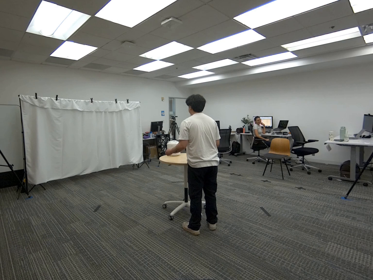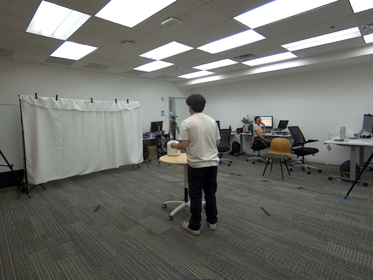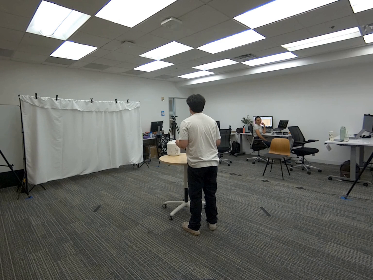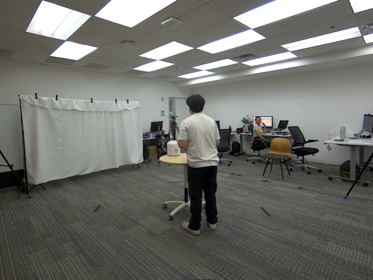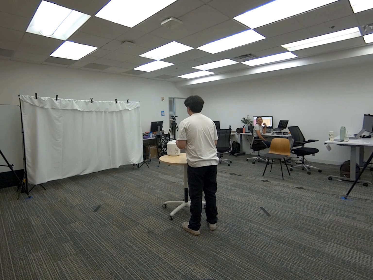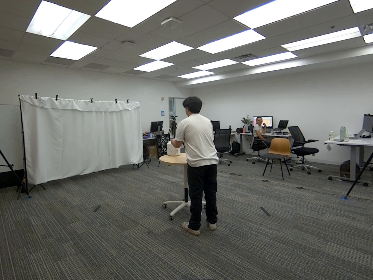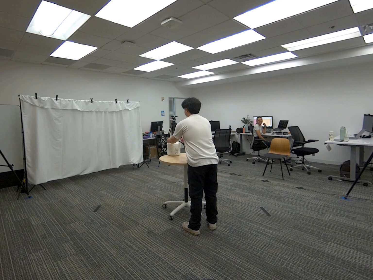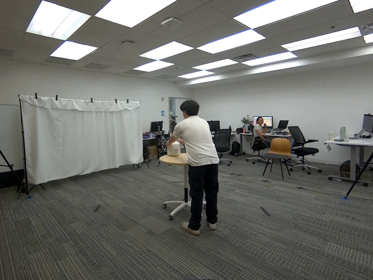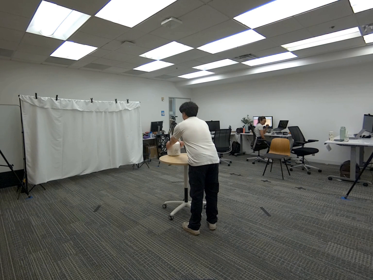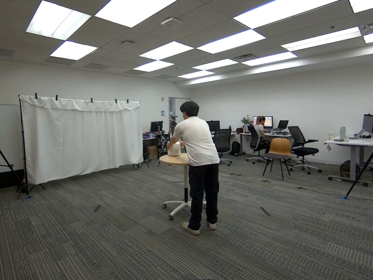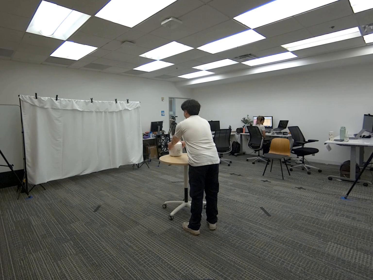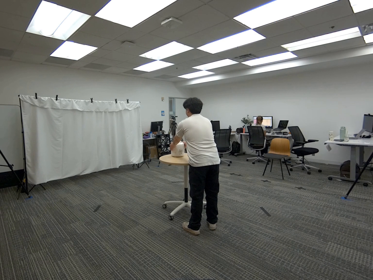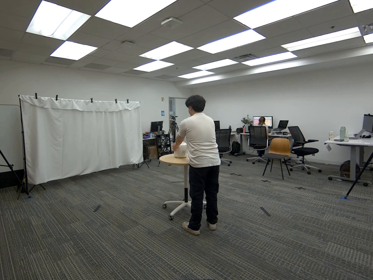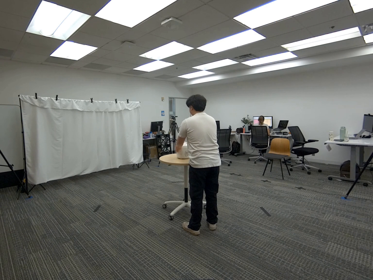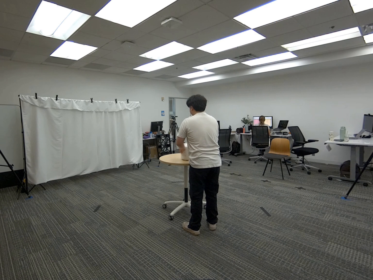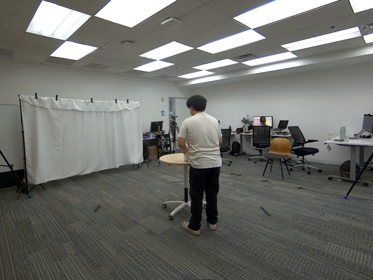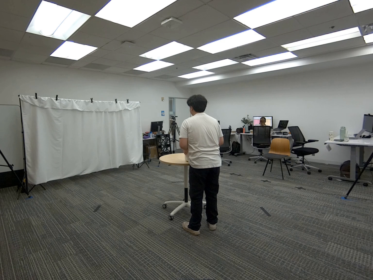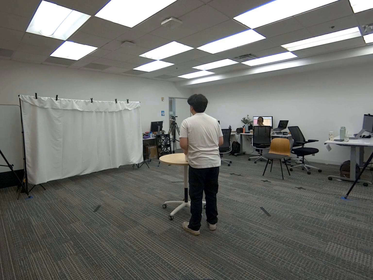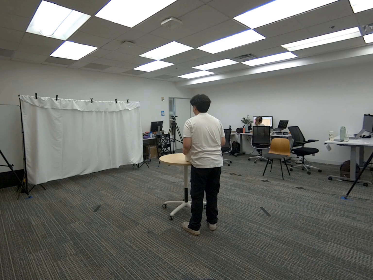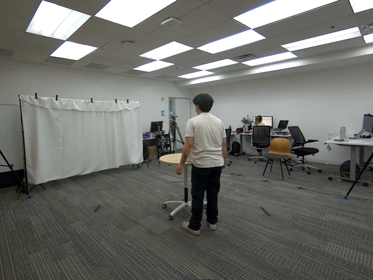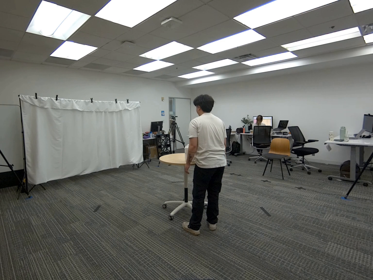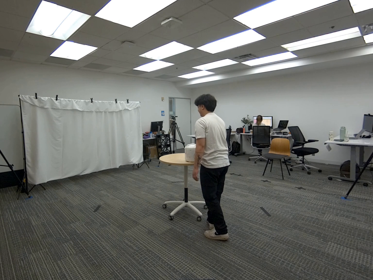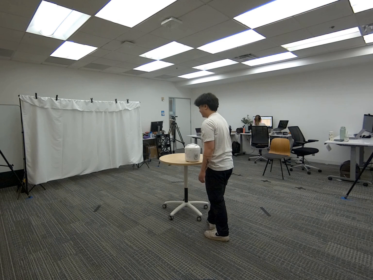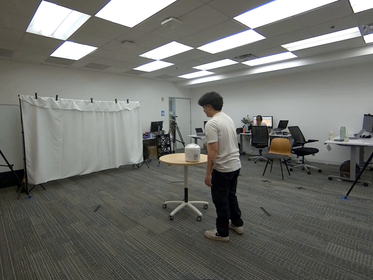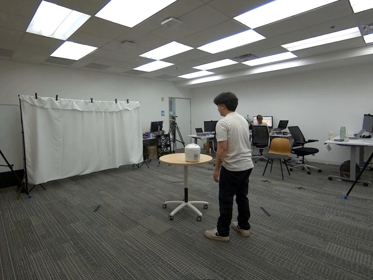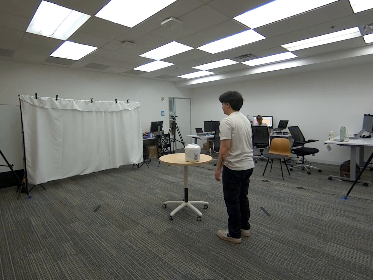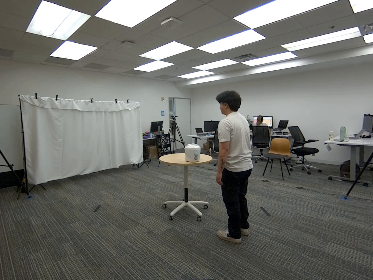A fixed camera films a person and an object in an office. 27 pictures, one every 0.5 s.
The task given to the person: Walk over to the rice cooker on the round table and pull the rice cooker toward you using both hands.
